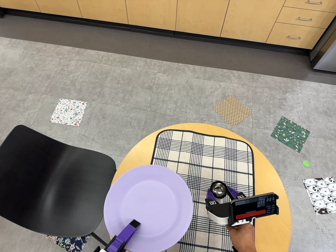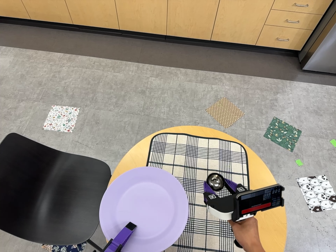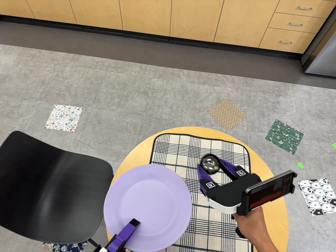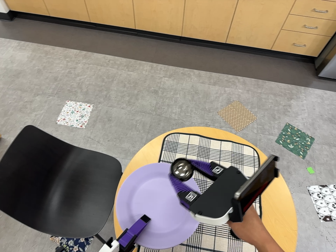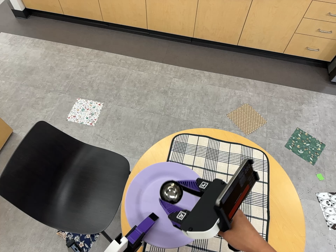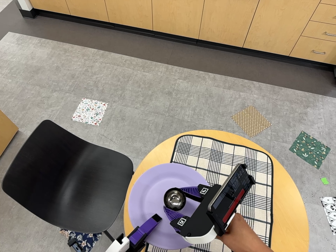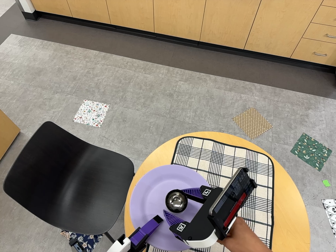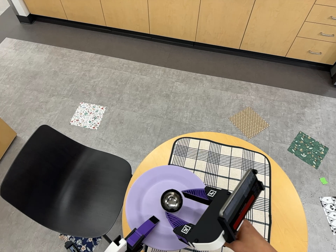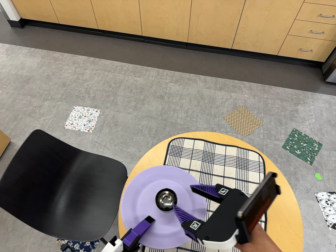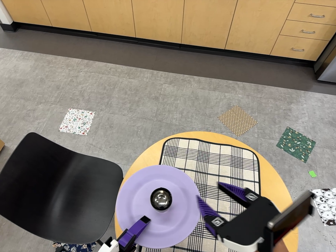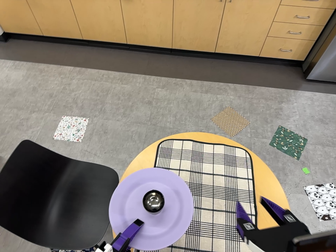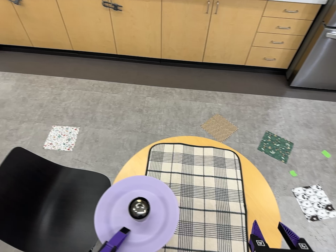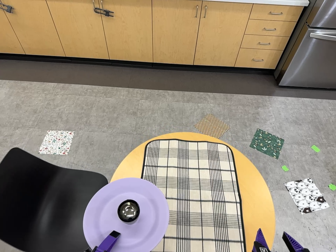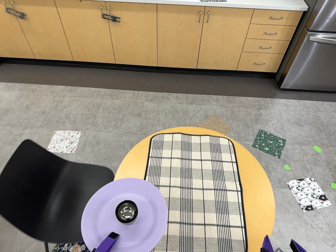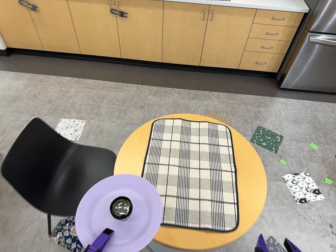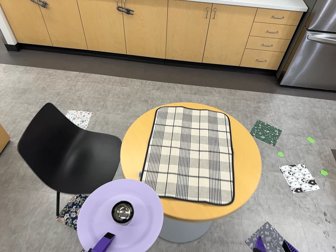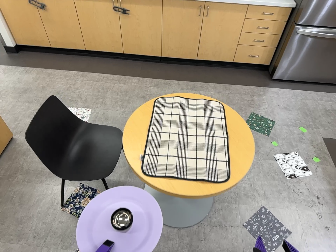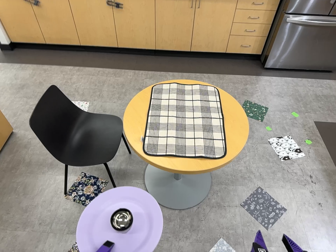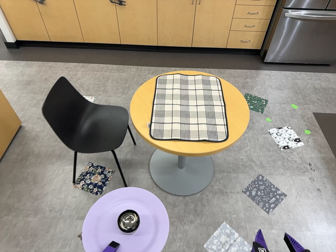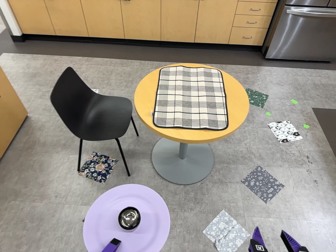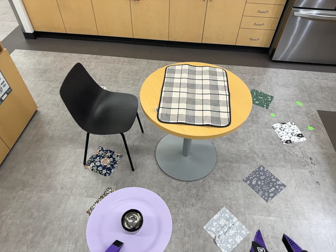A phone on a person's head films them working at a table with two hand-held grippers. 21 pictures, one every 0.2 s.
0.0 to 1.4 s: The camera shifts only a little, or ends up much as it began.
1.4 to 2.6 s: The camera travels toward the bottom of its view and backward, about 26 cm, so close, fixed things drift upward. Its aim tips toward the top of its view by about 10 degrees. It rolls about its line of sight by about 10 degrees, and the scene rotates counterclockwise.
2.6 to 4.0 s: The camera travels toward the bottom of its view and backward, about 80 cm, so close, fixed things drift upward.
The film runs backward here.
